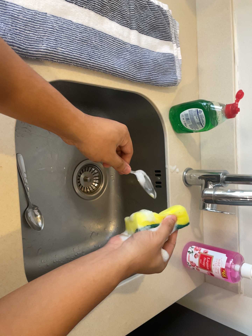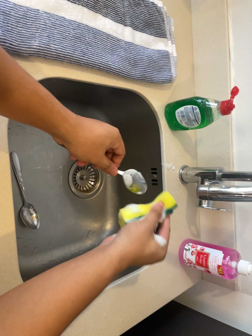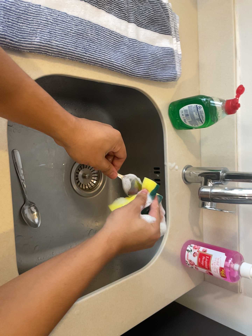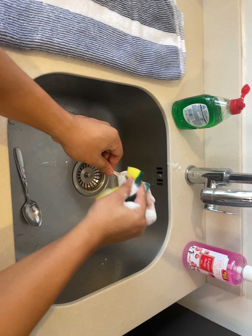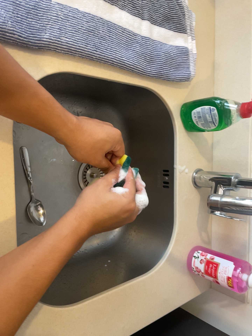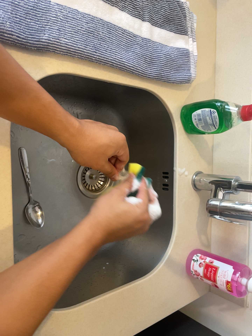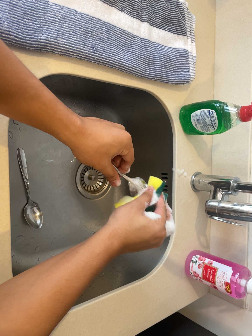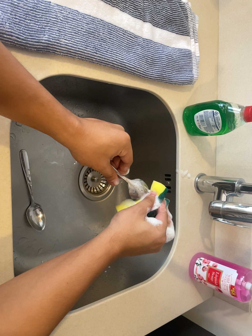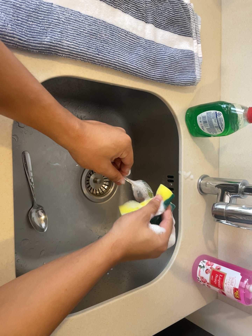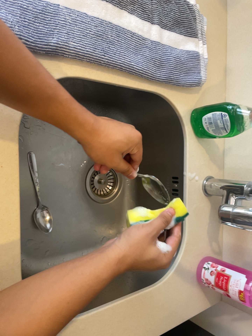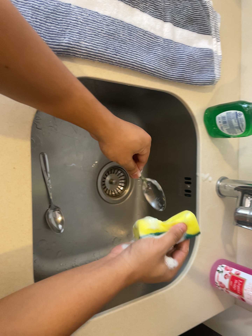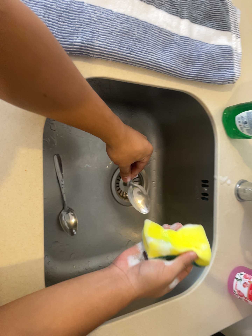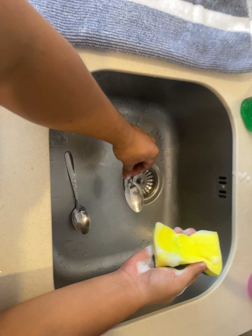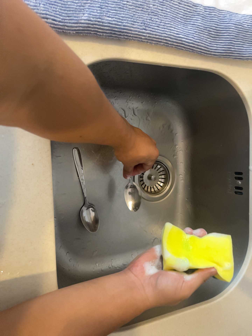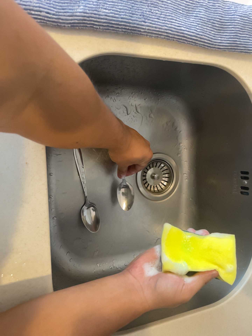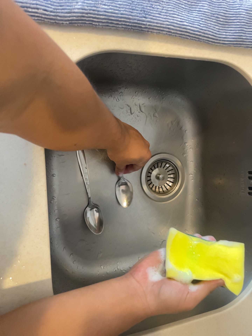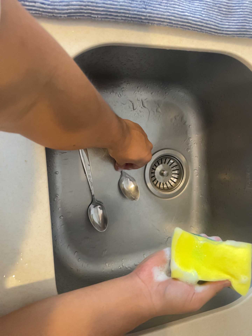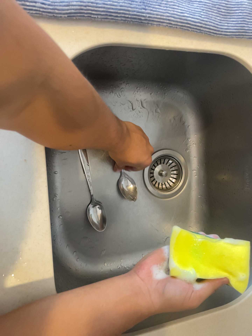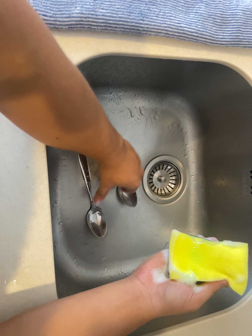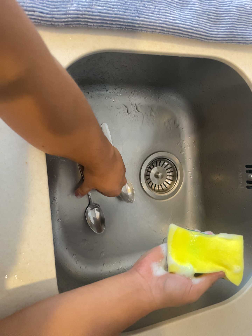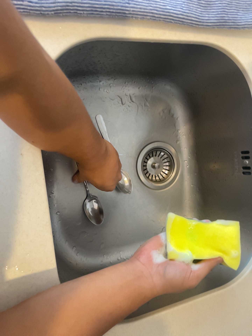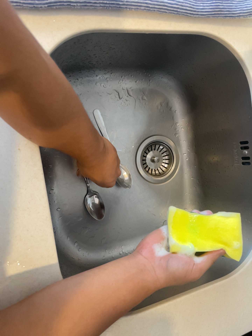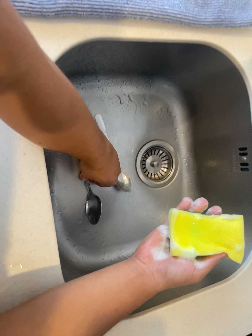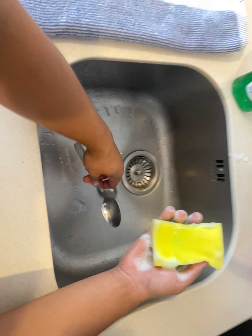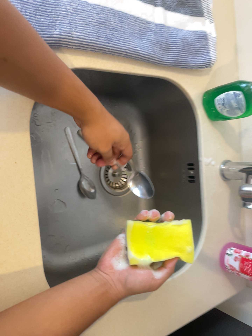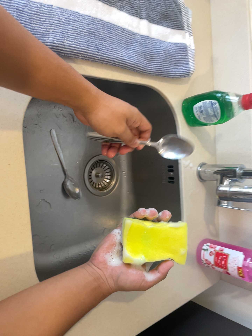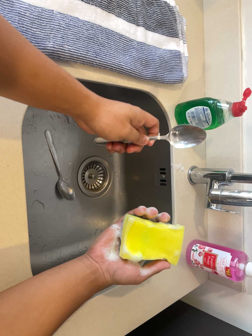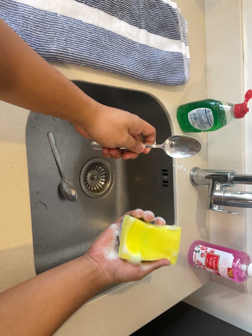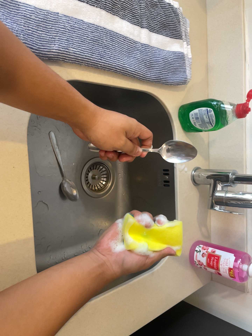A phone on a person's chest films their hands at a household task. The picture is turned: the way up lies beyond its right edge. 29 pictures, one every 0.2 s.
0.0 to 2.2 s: The scene slides to the right, as the camera pans about 10 degrees to its left. It travels forward, about 7 cm, so what stands in front looms larger.
2.2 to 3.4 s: The camera swings to its left by about 10 degrees, and the scene slides to the right. It travels forward, about 9 cm, so what stands in front looms larger.
3.4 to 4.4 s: The camera shifts only a little, or ends up much as it began.
4.4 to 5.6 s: The scene slides to the left, as the camera pans about 20 degrees to its right. It travels backward and to its left, about 14 cm, so what stands in front gets smaller.
The film runs forward here.
